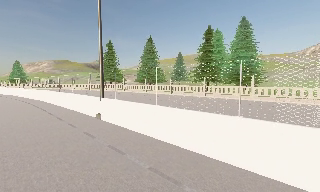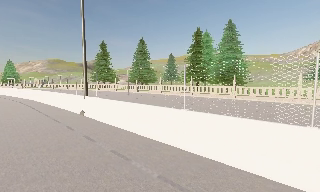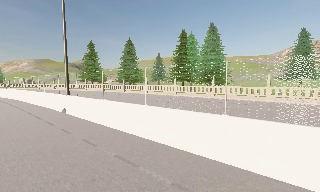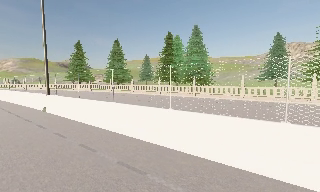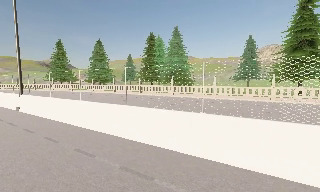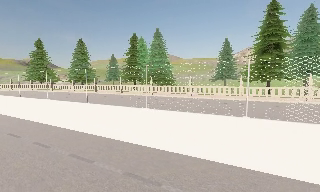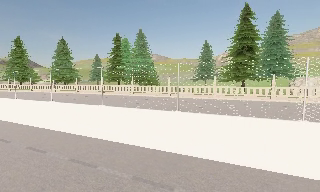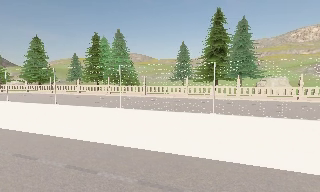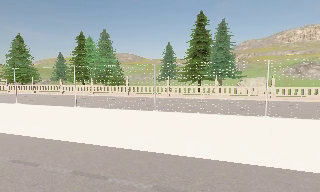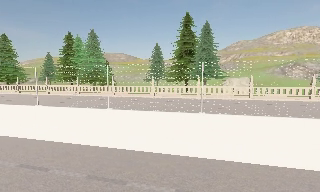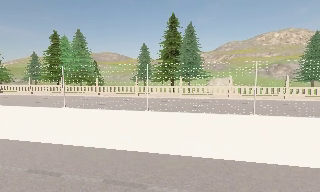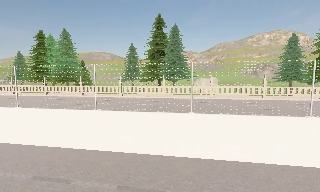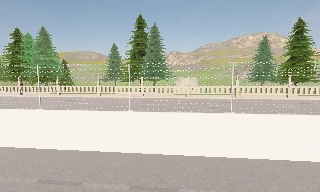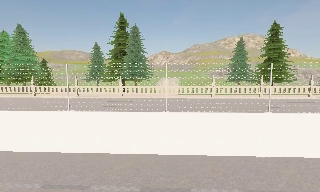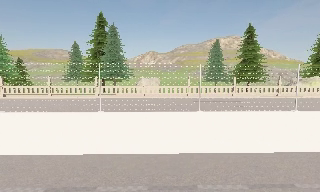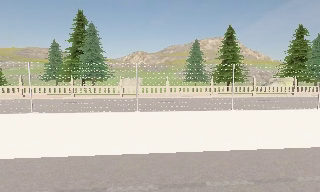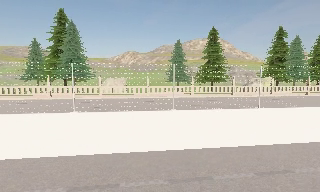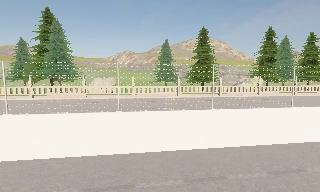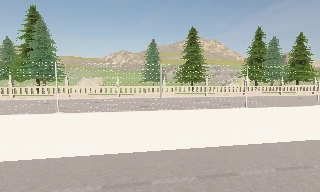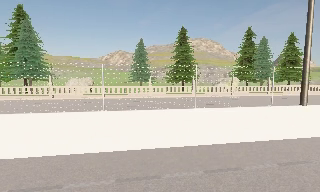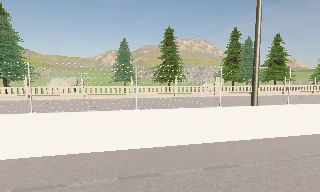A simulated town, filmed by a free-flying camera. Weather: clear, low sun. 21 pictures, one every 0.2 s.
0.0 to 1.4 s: The camera swings to its right by about 25 degrees, and the scene slides to the left. It travels to its right and backward, about 11 m, so close, fixed things drift to the left.
1.4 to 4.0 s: The camera pans to its right, which is clockwise from overhead, by about 30 degrees. It travels to its right, about 20 m, so close, fixed things drift to the left.
The film runs forward here.
